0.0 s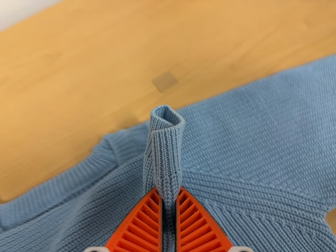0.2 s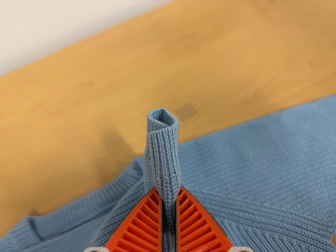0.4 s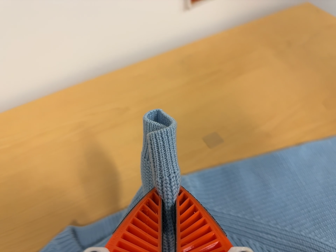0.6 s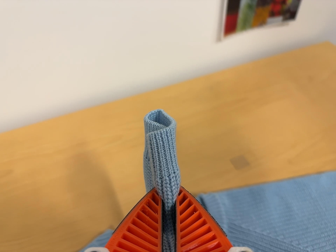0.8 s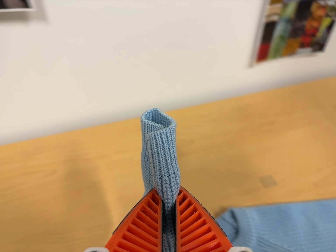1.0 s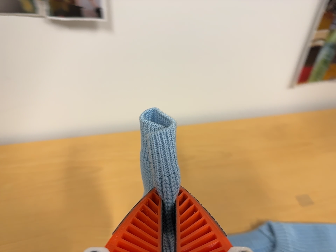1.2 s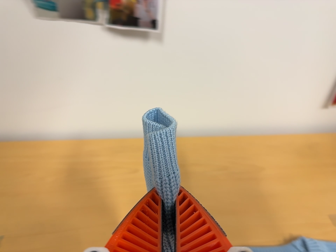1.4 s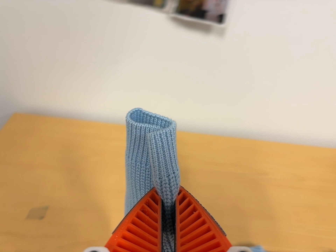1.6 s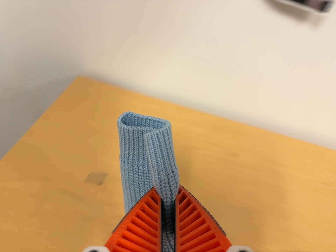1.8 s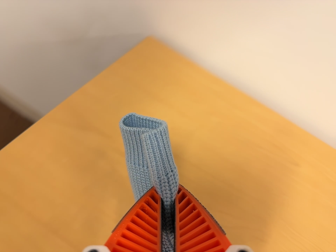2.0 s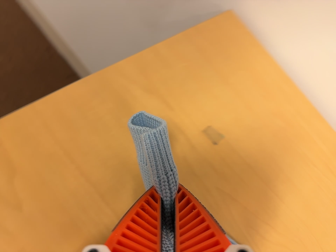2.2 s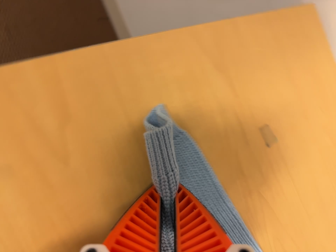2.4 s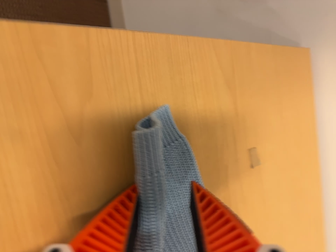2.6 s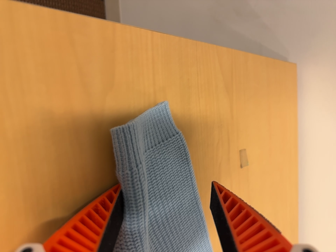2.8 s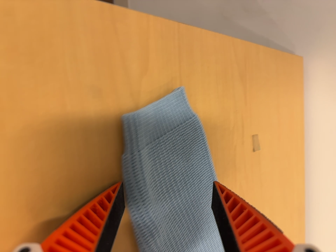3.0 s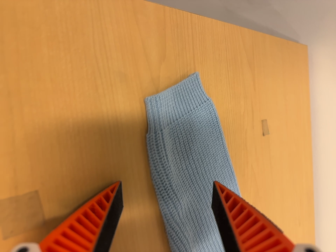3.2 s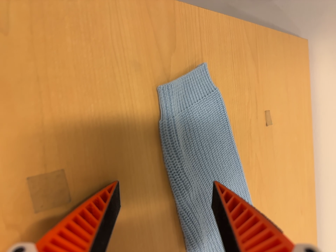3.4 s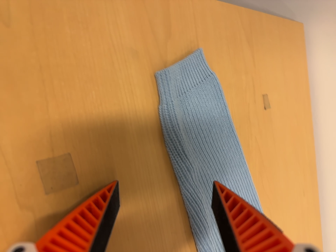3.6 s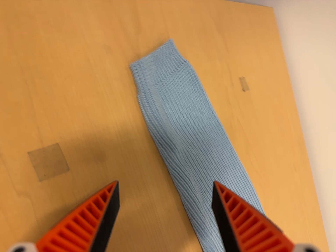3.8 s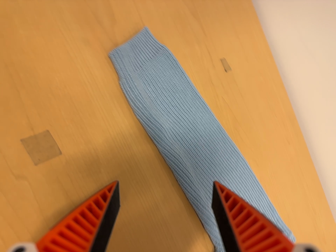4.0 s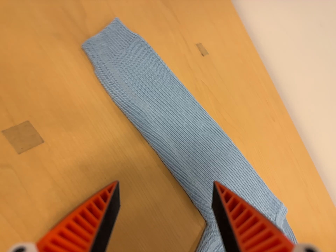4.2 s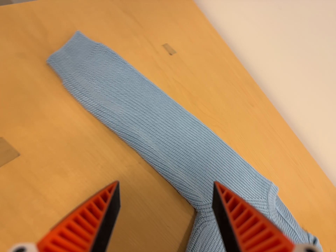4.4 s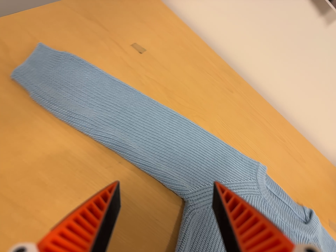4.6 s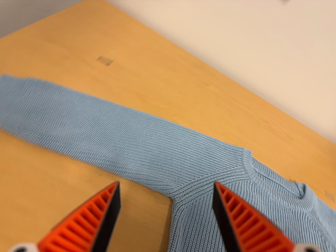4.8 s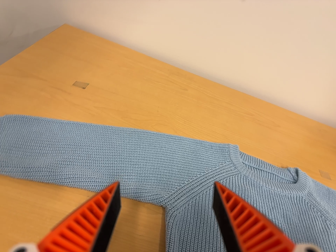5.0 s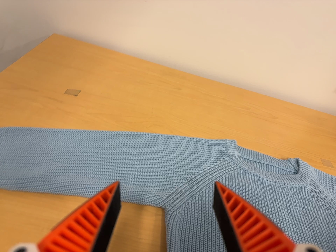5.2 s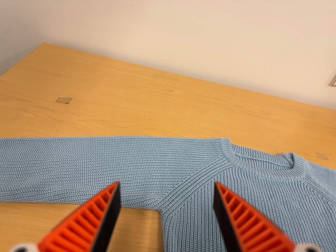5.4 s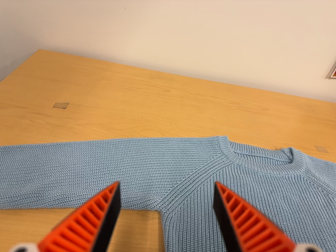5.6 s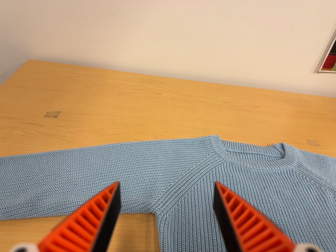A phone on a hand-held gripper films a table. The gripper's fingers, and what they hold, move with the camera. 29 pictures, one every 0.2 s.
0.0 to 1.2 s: The camera pans to its left by about 10 degrees. It travels to its left and backward, about 32 cm, so close, fixed things drift to the right. Its aim tips toward the top of its view by about 25 degrees, and the scene shifts downward. It rolls about its line of sight by about 25 degrees, and the scene rotates clockwise.
1.2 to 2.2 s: The camera pans to its left by about 15 degrees. It travels to its left, about 38 cm, so close, fixed things drift to the right. Its aim tips toward the bottom of its view by about 20 degrees, and the scene shifts upward. It rolls about its line of sight by about 70 degrees, and the scene rotates clockwise.
2.2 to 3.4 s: The camera pans to its right by about 10 degrees. It travels to its left, backward and toward the bottom of its view, about 18 cm. It rolls about its line of sight by about 10 degrees, and the scene rotates clockwise.
3.4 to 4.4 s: The camera travels to its right, toward the bottom of its view and backward, about 16 cm, so close, fixed things drift to the left. It rolls about its line of sight by about 40 degrees, and the scene rotates counterclockwise.
4.4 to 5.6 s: The camera travels to its right, about 12 cm, so close, fixed things drift to the left. It rolls about its line of sight by about 35 degrees, and the scene rotates counterclockwise.
The film runs backward here.
